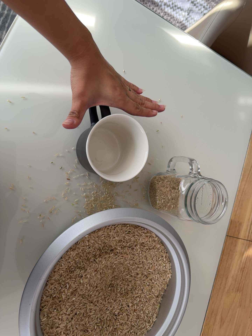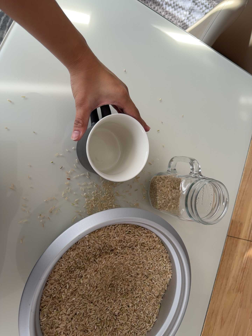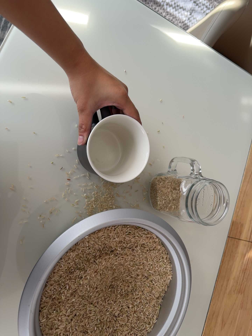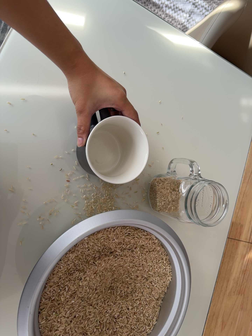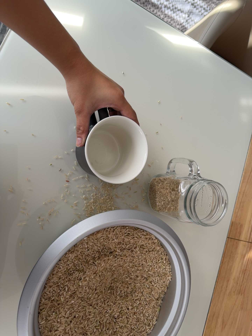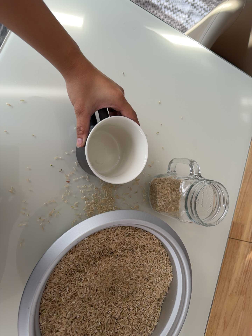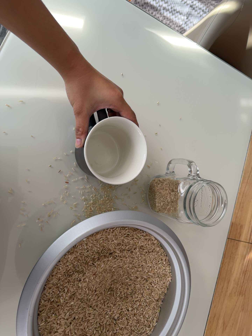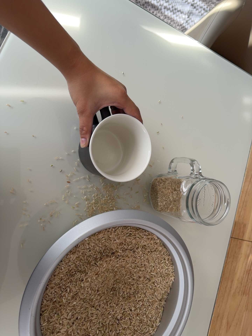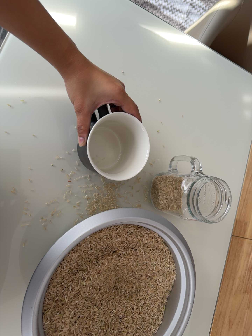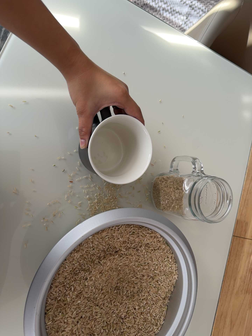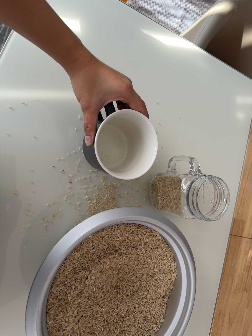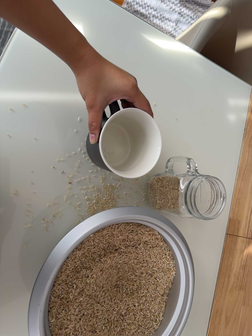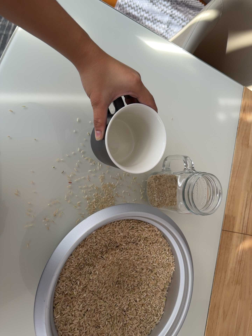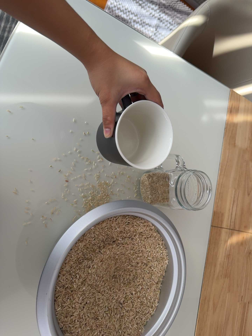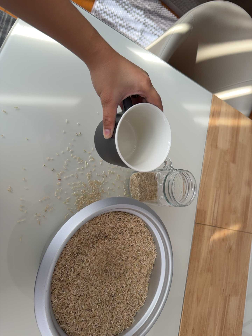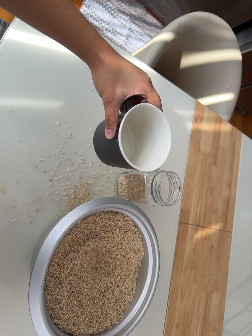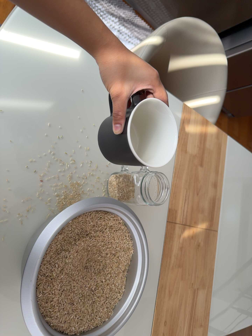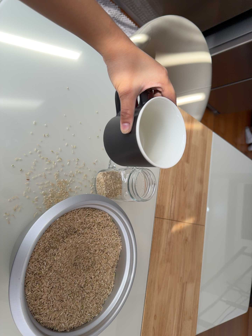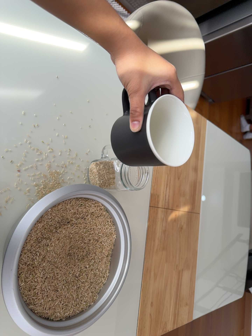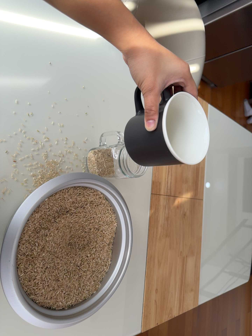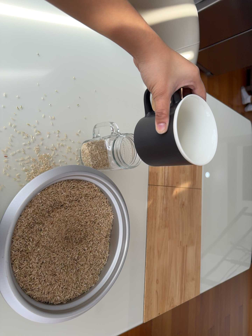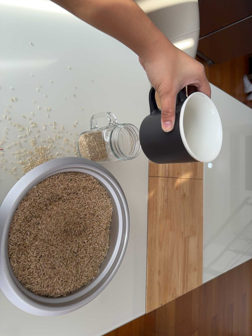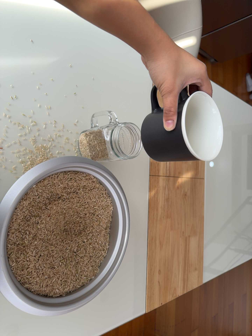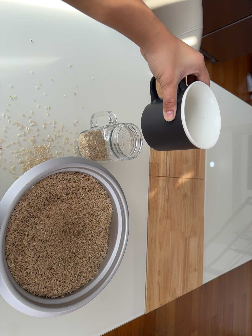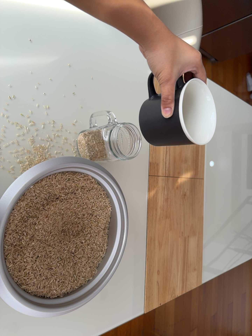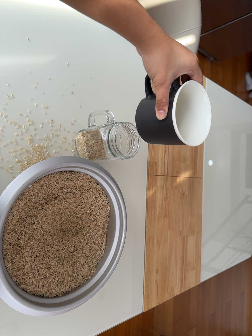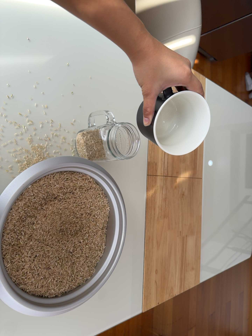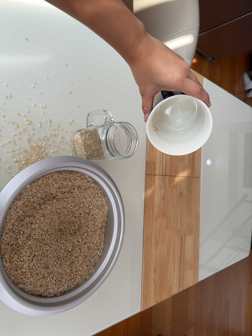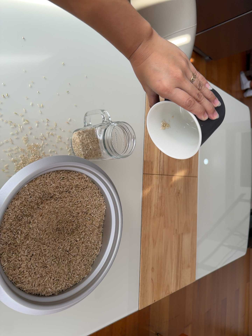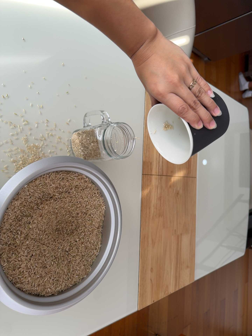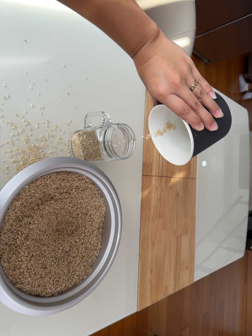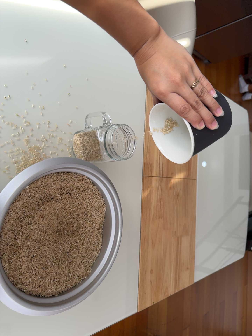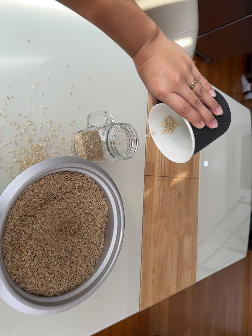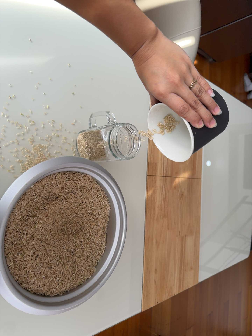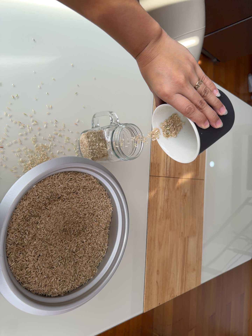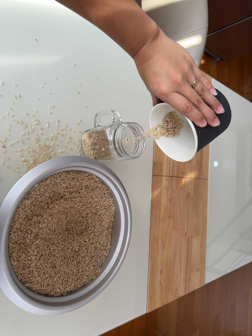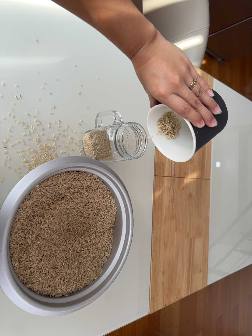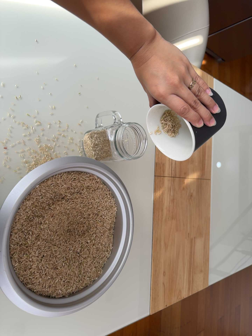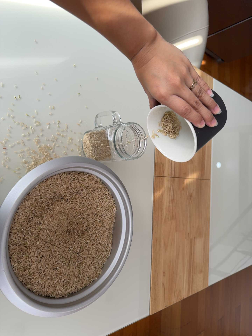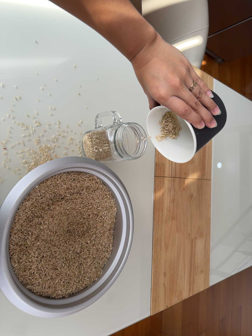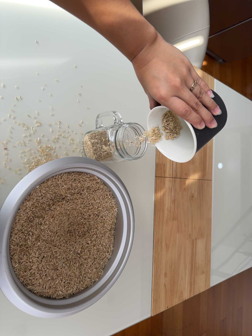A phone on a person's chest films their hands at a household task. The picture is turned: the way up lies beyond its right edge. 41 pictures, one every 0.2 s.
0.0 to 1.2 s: The camera keeps its place and its aim.
1.2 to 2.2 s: The camera shifts only a little, or ends up much as it began.
2.2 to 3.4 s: The scene slides to the left, as the camera pans about 20 degrees to its right. It travels backward, about 10 cm, so what stands in front gets smaller.
3.4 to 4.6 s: The camera's aim tips toward the bottom of its view by about 10 degrees, and the scene shifts upward.
4.6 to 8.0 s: The camera shifts only a little, or ends up much as it began.
The film runs backward here.
